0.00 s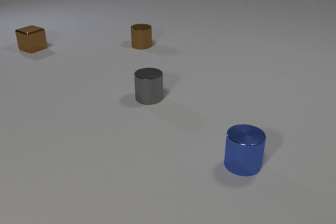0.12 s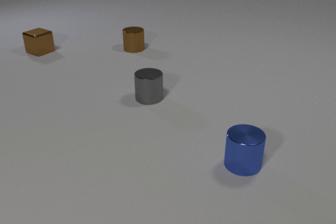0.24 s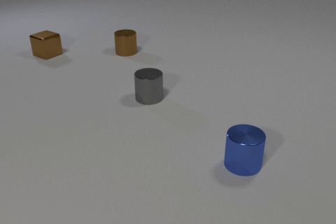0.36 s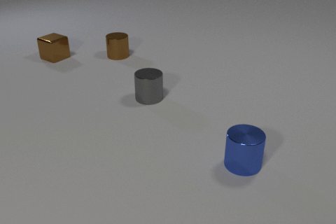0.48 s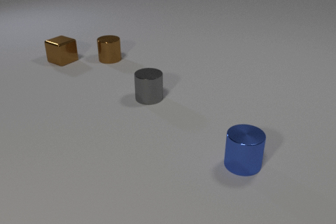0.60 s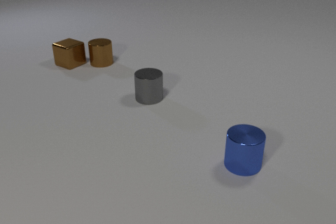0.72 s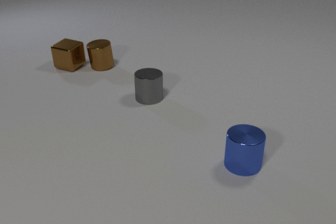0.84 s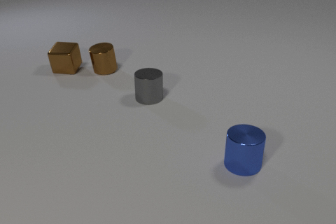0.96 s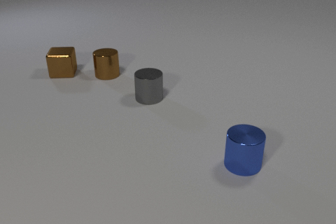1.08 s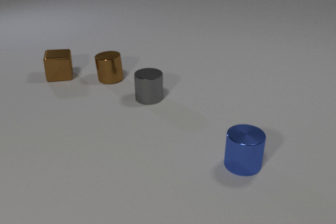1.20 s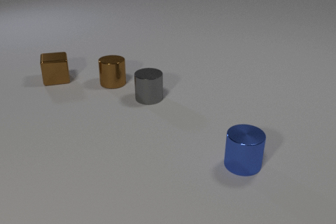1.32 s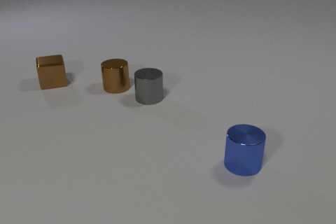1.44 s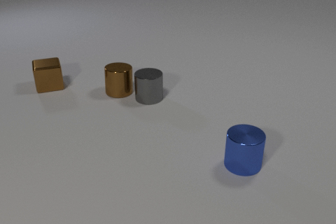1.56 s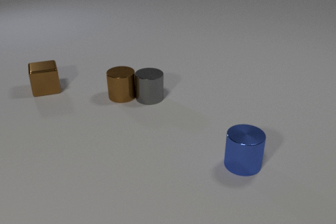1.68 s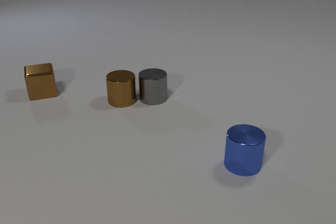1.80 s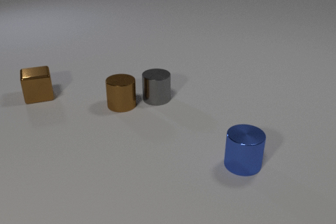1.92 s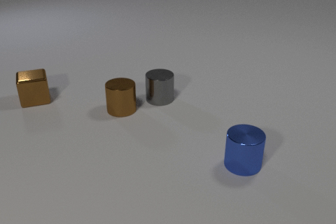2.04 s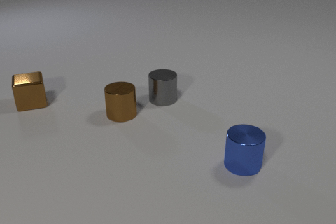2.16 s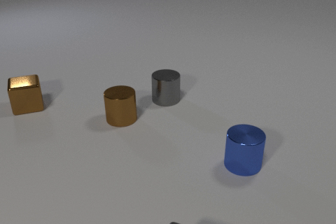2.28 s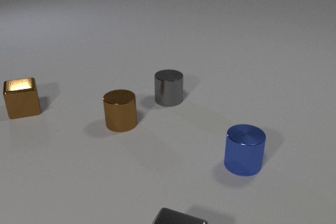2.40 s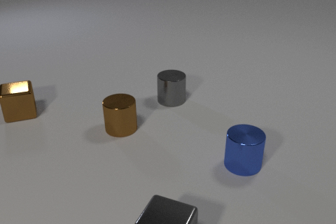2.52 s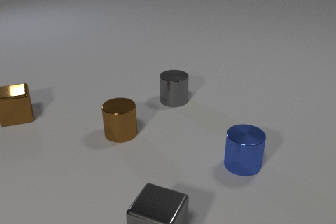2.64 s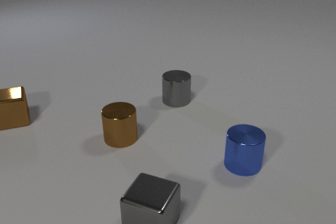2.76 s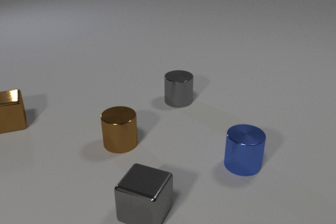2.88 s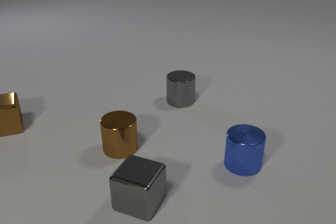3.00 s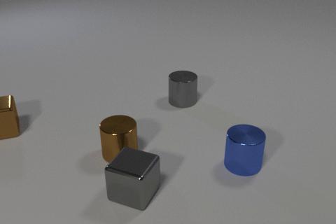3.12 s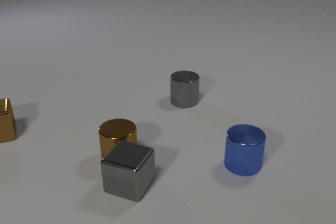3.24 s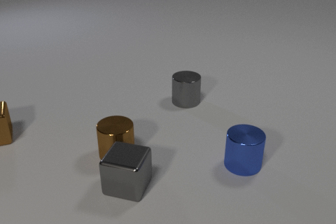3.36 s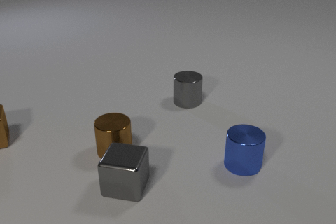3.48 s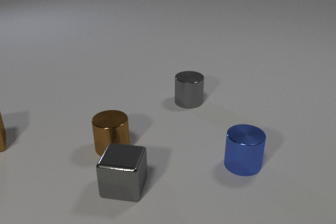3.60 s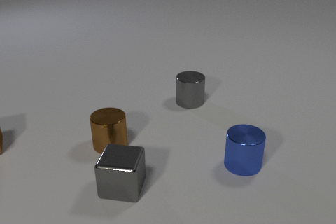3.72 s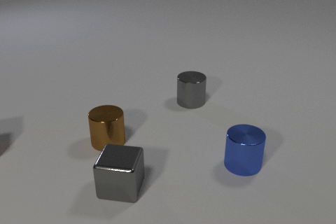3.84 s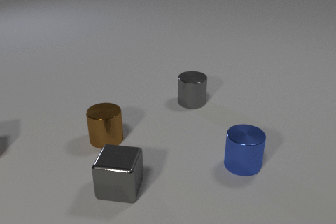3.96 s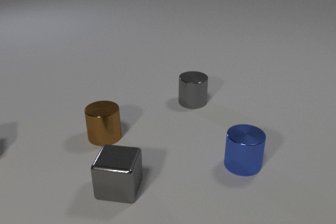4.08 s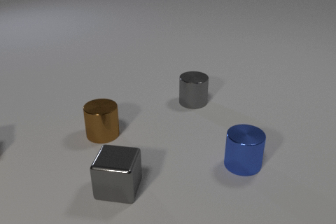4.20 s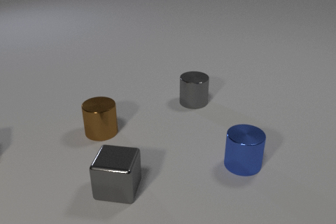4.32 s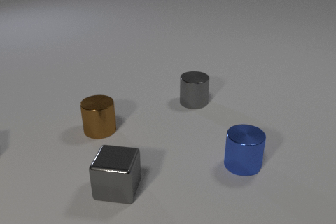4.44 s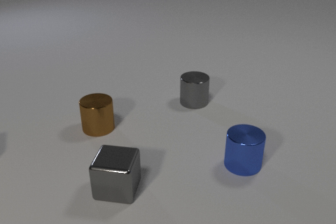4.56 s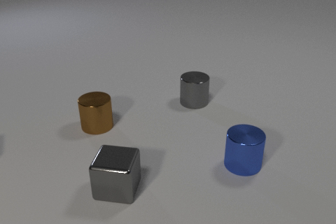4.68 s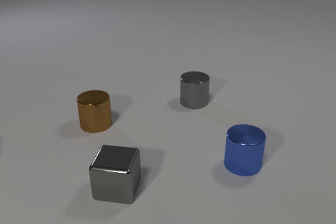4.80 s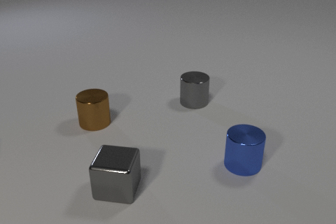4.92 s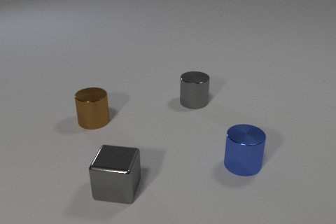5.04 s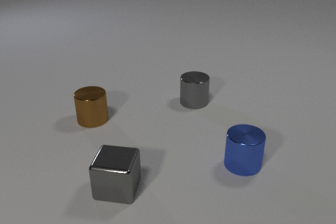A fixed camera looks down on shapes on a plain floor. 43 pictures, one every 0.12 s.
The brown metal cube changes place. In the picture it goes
toward the camera.
The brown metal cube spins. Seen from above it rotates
counterclockwise.
0.00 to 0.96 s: The brown metal cube slides toward the camera, spins counterclockwise seen from above by about 45 degrees, its near face sliding to the right. The brown metal cylinder slides toward the camera and to the left. The brown metal cube and the brown metal cylinder collide.
0.96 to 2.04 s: The brown metal cube slides toward the camera and to the left. The brown metal cylinder slides toward the camera. The gray metal cylinder slides to the right. The brown metal cylinder and the gray metal cylinder collide.
2.04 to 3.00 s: The brown metal cube slides toward the camera and to the left. The brown metal cylinder slides toward the camera. The gray metal cylinder slides to the right. The gray metal cube comes in at the bottom edge, slides away from the camera and to the left.
3.00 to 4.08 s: The brown metal cube slides toward the camera and to the left, leaves at the left edge. The brown metal cylinder slides away from the camera and to the left. The gray metal cylinder slides to the right. The gray metal cube slides to the left. The brown metal cylinder and the gray metal cube collide.
4.08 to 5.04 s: The brown metal cylinder slides away from the camera.
Are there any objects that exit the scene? yes.
What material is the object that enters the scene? metal.
Are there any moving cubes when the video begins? yes.
